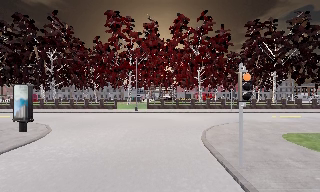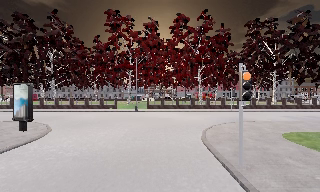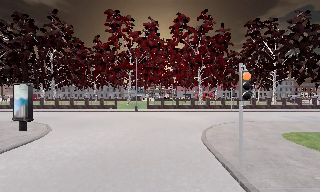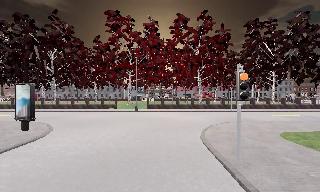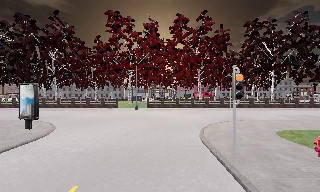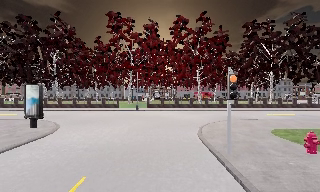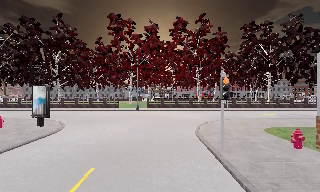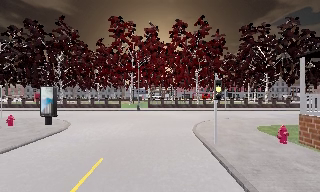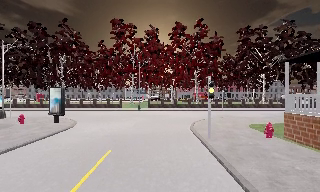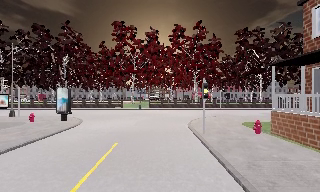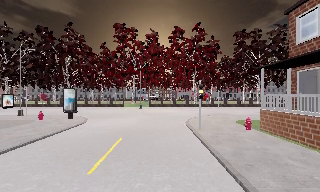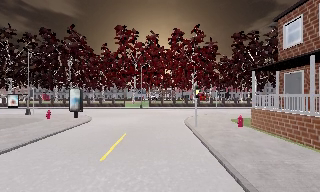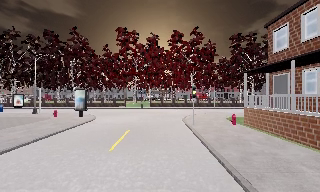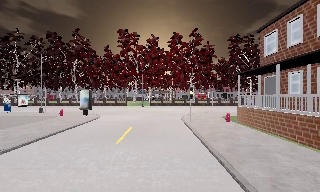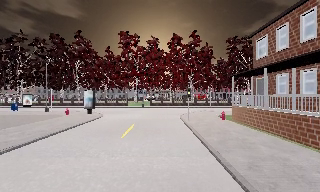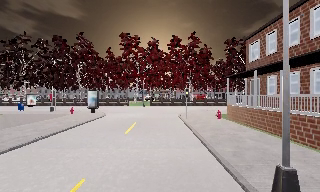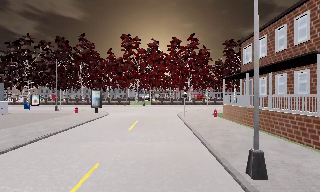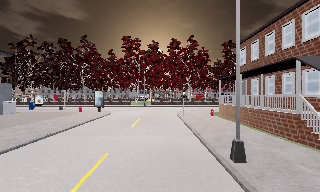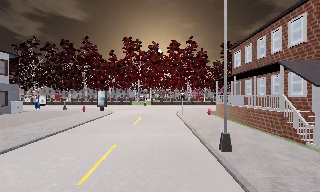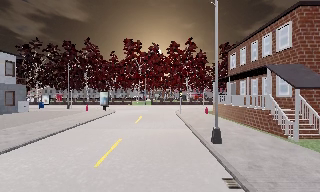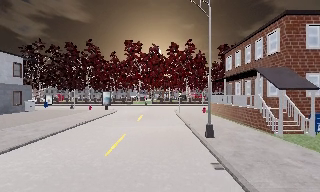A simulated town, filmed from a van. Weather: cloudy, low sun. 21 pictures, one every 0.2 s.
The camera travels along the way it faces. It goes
backward.
0.0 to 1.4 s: The camera travels backward, about 2 m, so what stands in front gets smaller. It gains speed.
1.4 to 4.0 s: The camera travels backward, about 13 m, so what stands in front gets smaller.
The film runs backward here.
